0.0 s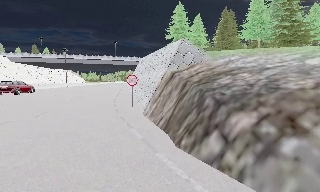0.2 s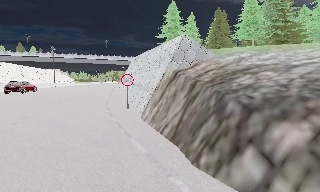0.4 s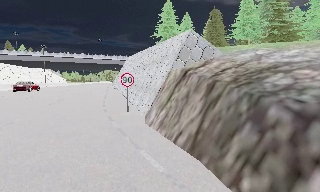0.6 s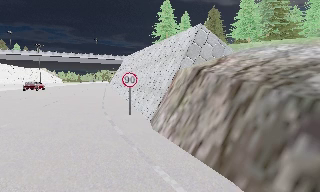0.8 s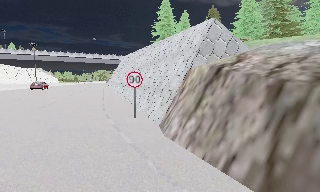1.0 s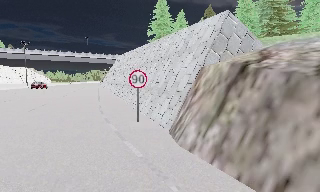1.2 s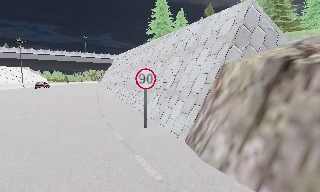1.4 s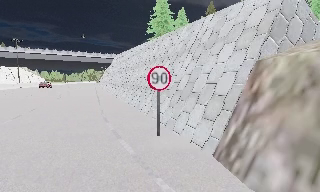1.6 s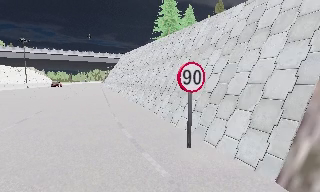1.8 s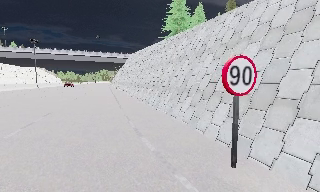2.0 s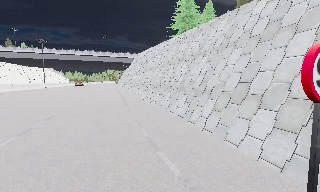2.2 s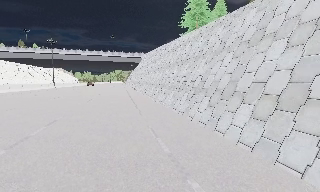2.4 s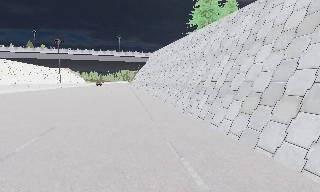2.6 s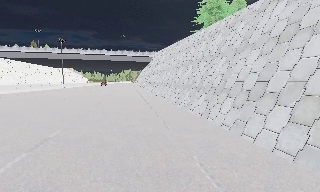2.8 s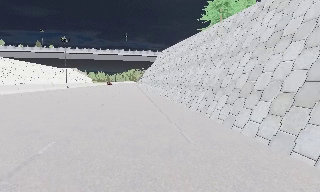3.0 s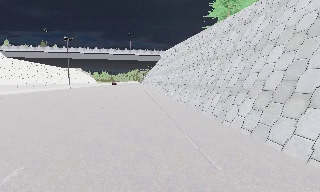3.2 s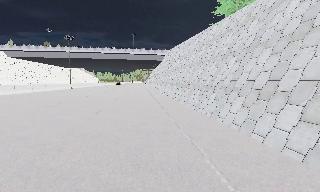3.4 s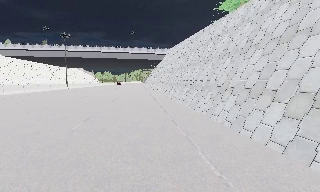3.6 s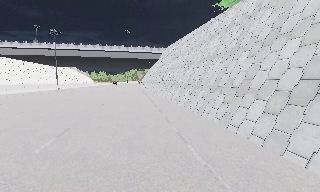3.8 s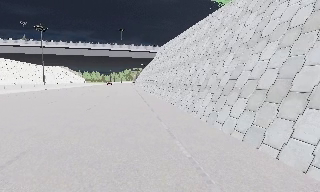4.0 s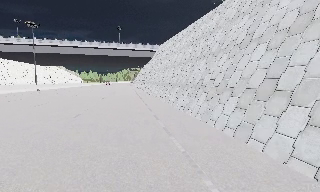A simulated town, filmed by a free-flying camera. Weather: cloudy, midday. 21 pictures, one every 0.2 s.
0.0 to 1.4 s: The camera pans to its right, which is clockwise from overhead, by about 10 degrees. It travels forward and to its left, about 6 m, so what stands in front looms larger.
1.4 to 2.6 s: The camera swings to its left by about 10 degrees, and the scene slides to the right. It travels forward and to its left, about 6 m, so what stands in front looms larger.
2.6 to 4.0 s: The camera travels forward, about 11 m, so what stands in front looms larger.
The film runs forward here.
